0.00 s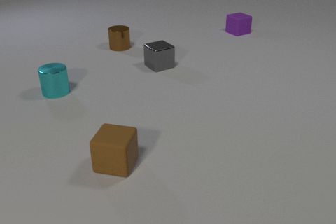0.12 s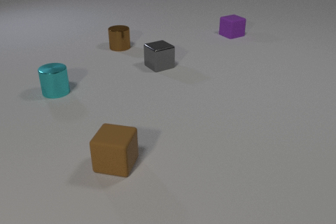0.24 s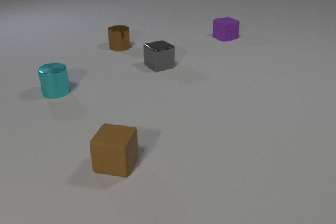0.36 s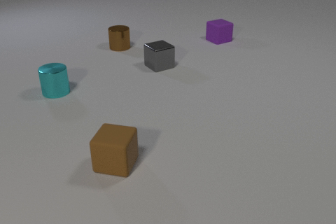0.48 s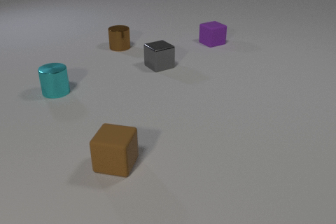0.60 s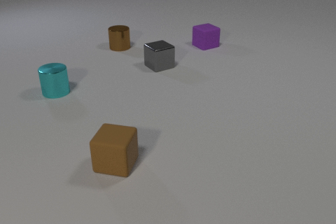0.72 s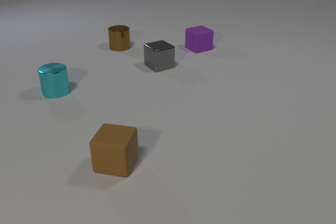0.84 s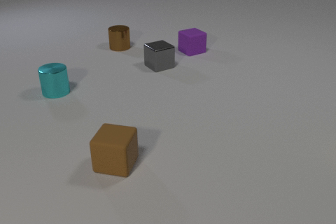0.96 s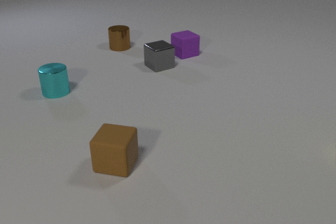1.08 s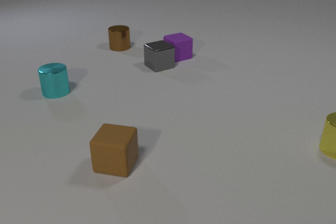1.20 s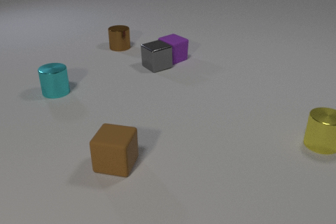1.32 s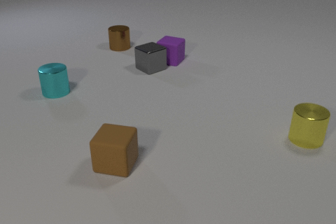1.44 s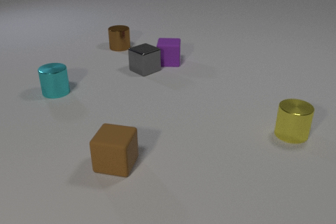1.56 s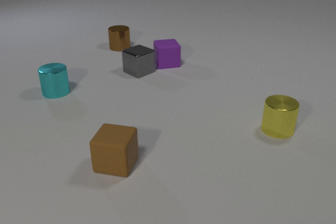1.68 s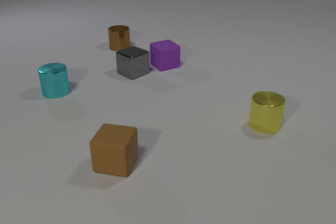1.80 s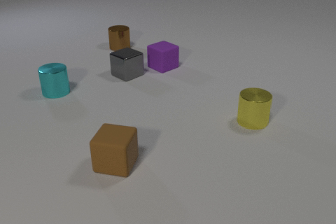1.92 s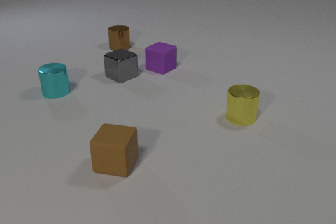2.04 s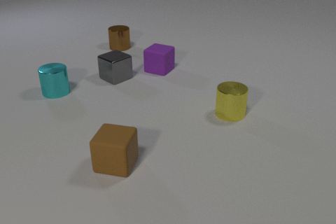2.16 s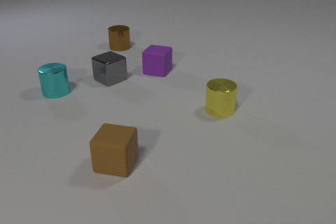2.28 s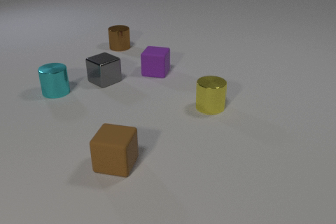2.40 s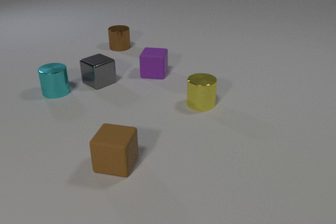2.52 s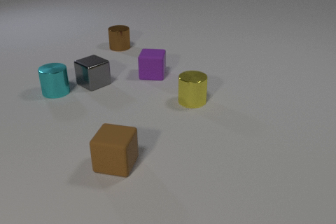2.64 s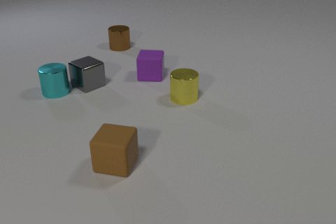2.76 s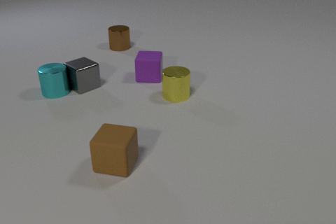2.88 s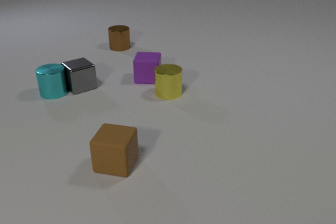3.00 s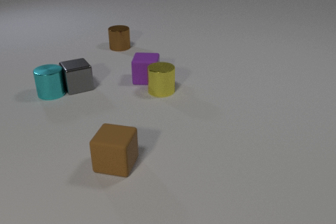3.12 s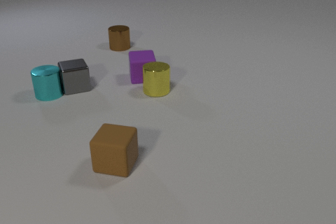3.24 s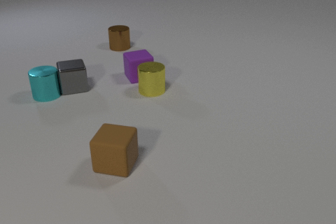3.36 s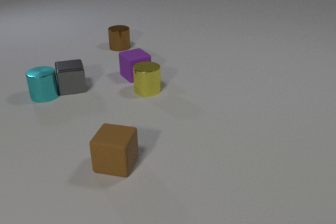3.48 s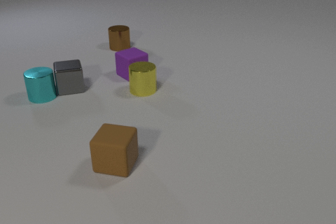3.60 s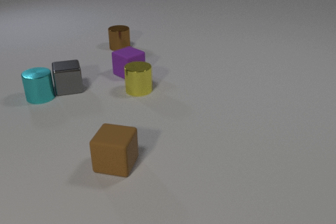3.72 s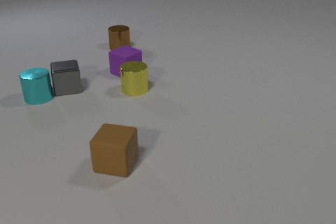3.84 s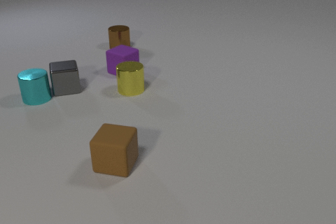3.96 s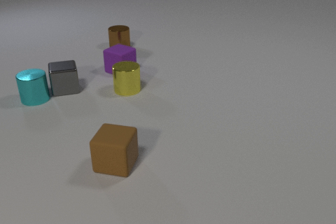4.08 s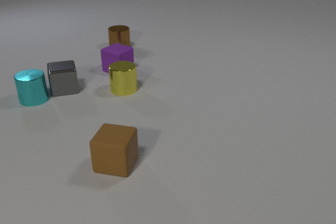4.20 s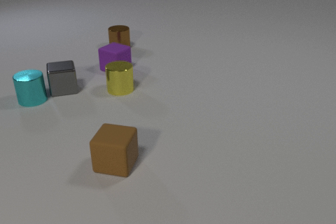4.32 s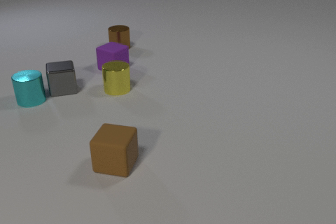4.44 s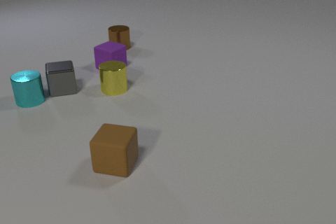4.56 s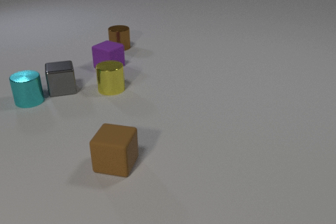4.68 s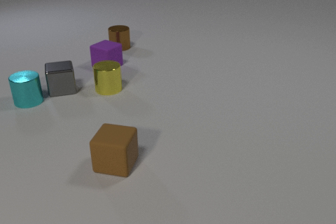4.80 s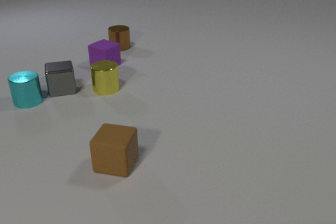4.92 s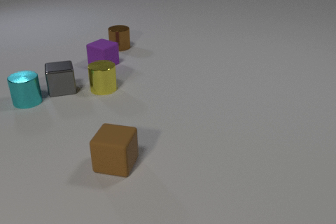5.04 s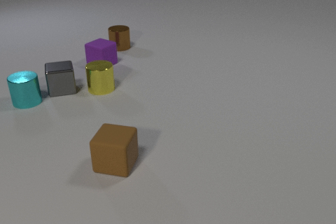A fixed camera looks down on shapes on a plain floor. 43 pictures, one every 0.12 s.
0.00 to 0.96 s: The purple rubber cube slides toward the camera and to the left.
0.96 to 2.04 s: The purple rubber cube slides toward the camera and to the left, spins counterclockwise seen from above by about 120 degrees, its near face sliding to the right. The gray metal cube slides to the left and toward the camera. The yellow metal cylinder comes in at the right edge, slides to the left. The purple rubber cube and the gray metal cube collide.
2.04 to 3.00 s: The purple rubber cube slides toward the camera and to the left, spins so that its near face slides to the right, counterclockwise seen from above. The gray metal cube slides to the left and toward the camera. The yellow metal cylinder slides to the left and away from the camera. The gray metal cube and the cyan metal cylinder collide. The purple rubber cube and the yellow metal cylinder collide.
3.00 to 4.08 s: The purple rubber cube slides to the left and away from the camera, spins so that its near face slides to the right, counterclockwise seen from above. The gray metal cube slides to the left. The cyan metal cylinder slides to the left and toward the camera. The yellow metal cylinder slides to the left.
4.08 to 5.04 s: The purple rubber cube slides away from the camera and to the left. The cyan metal cylinder slides to the left. The yellow metal cylinder slides to the left.
What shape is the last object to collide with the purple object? cylinder.
Are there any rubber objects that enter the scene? no.
How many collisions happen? 3.
